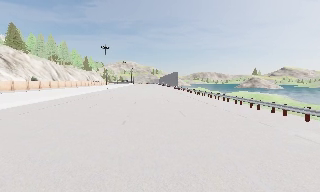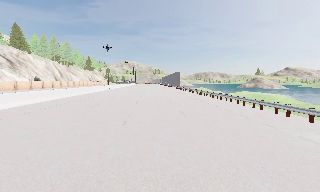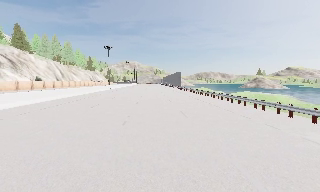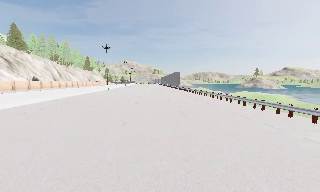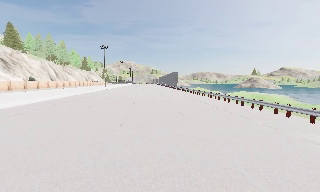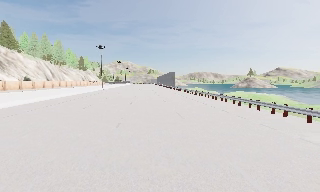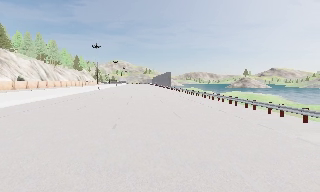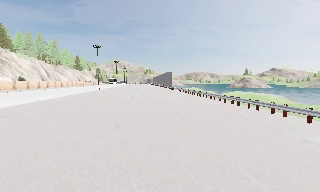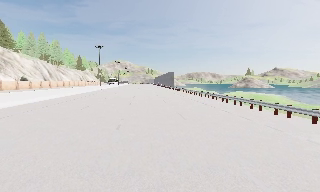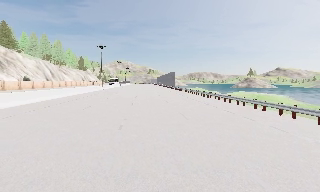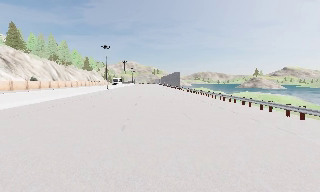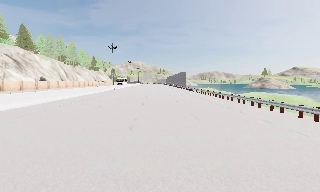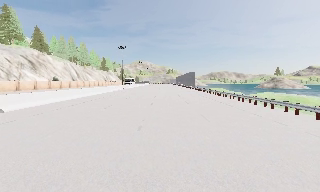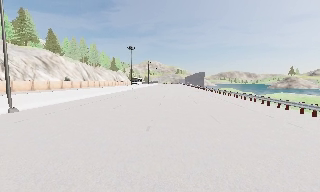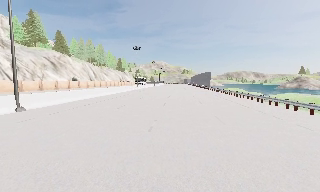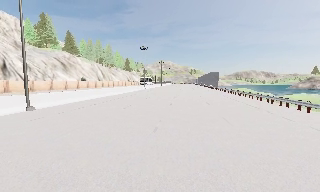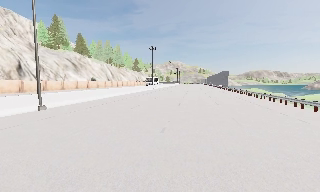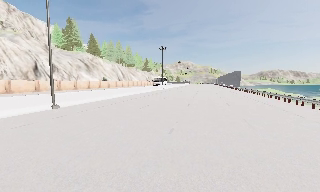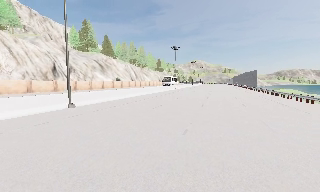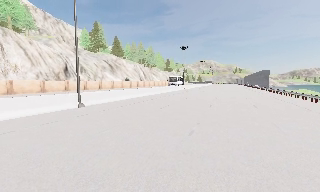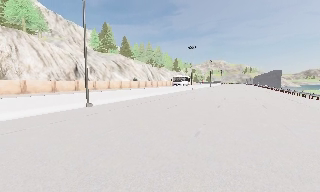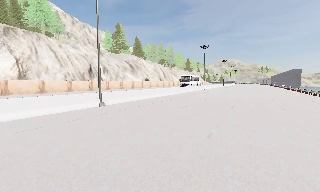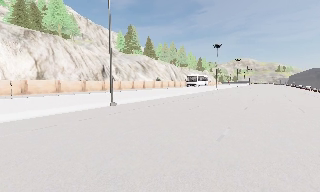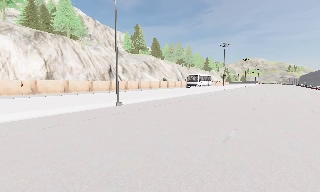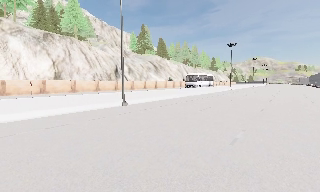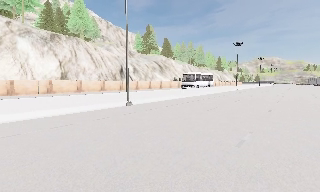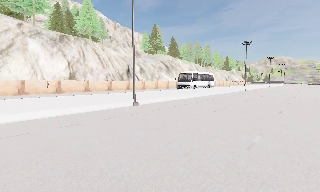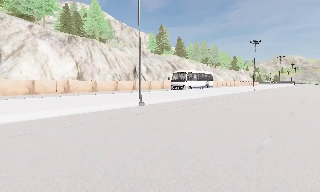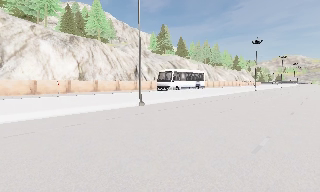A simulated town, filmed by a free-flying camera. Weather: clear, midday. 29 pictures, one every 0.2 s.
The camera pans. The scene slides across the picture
to the right.
The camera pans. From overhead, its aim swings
counterclockwise.
0.0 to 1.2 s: The camera travels forward, about 0.5 m, so what stands in front looms larger.
1.2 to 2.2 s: The camera shifts only a little, or ends up much as it began.
2.2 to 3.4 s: The camera swings to its left by about 20 degrees, and the scene slides to the right. It travels forward, about 0.5 m, so what stands in front looms larger.
3.4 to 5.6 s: The camera swings to its left by about 30 degrees, and the scene slides to the right. It travels forward and to its right, about 1 m.
The film runs forward here.
